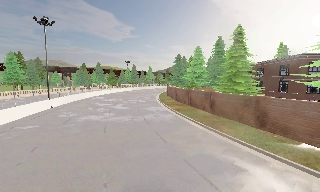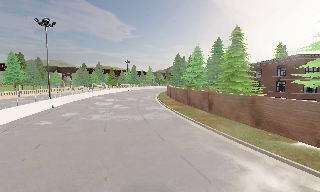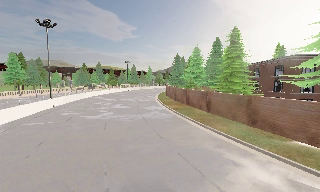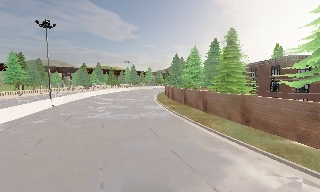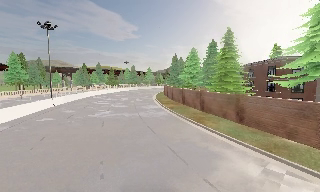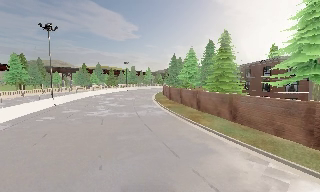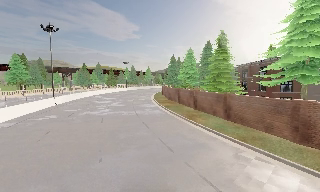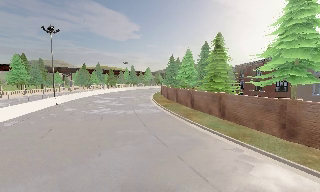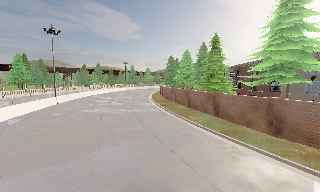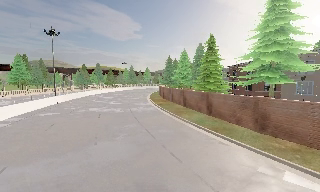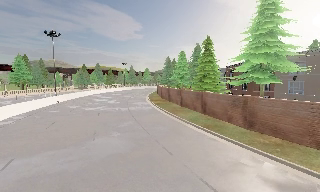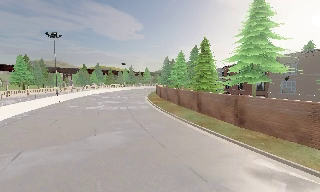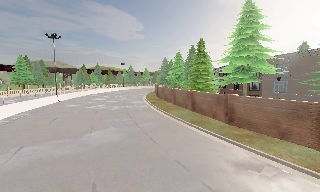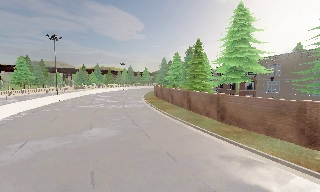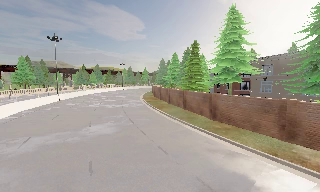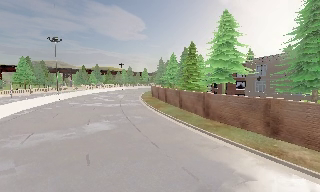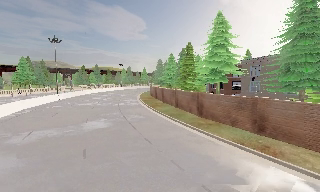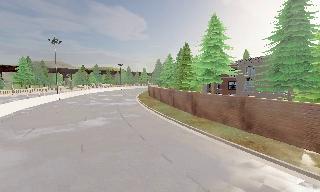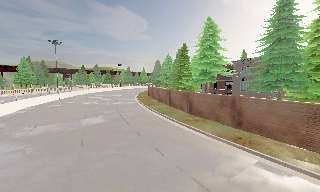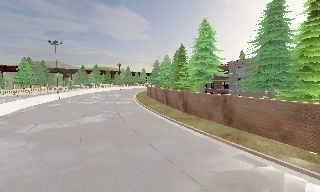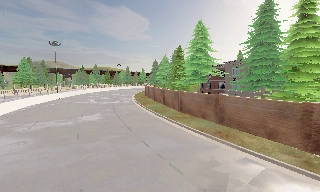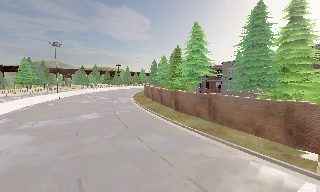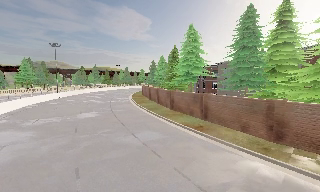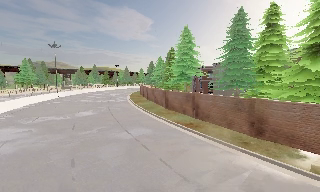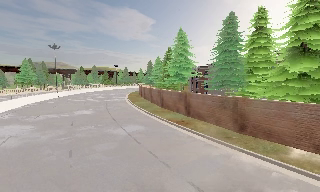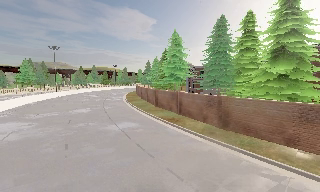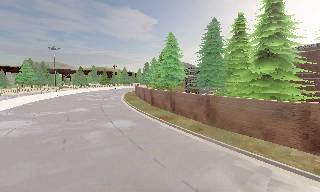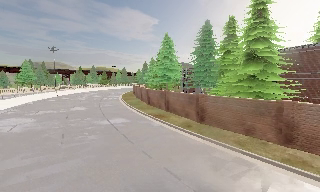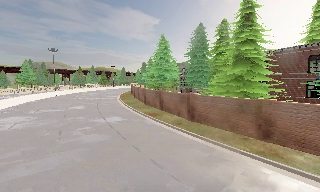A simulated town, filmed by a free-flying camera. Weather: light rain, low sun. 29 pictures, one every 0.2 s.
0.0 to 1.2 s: The camera travels backward and to its right, about 3 m, so what stands in front gets smaller. It gains speed.
1.2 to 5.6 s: The camera travels backward and to its right, about 19 m, so what stands in front gets smaller.
The film runs backward here.
